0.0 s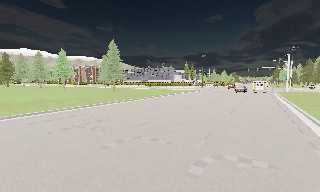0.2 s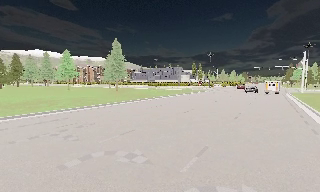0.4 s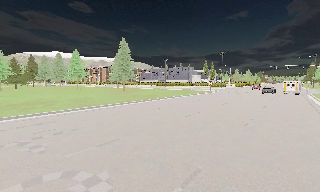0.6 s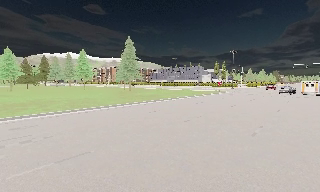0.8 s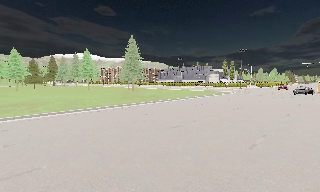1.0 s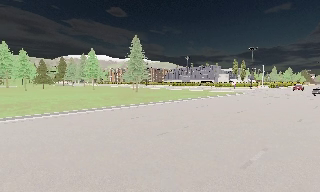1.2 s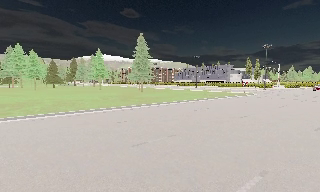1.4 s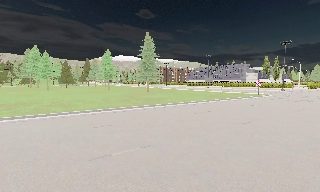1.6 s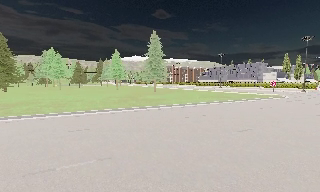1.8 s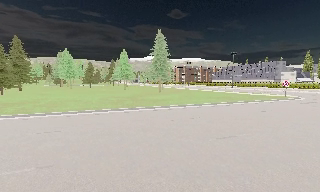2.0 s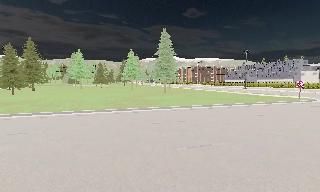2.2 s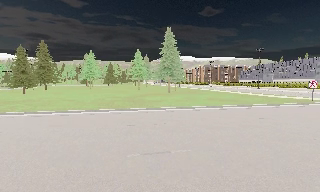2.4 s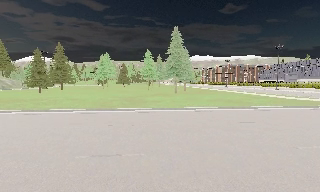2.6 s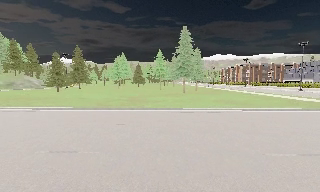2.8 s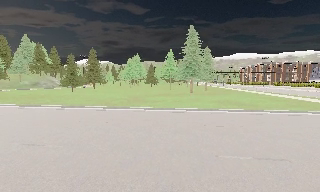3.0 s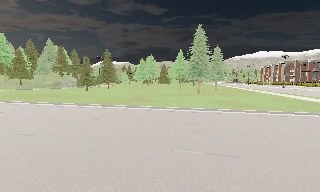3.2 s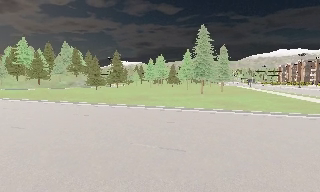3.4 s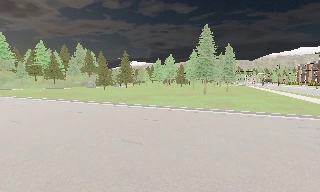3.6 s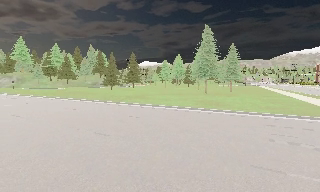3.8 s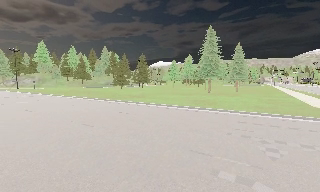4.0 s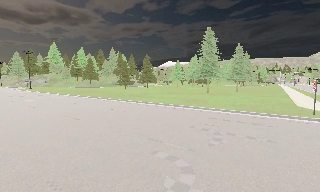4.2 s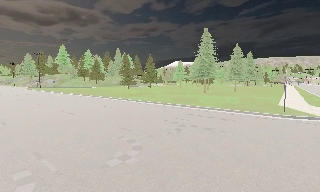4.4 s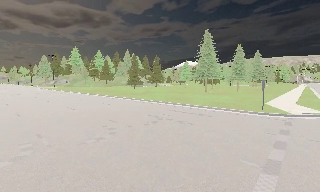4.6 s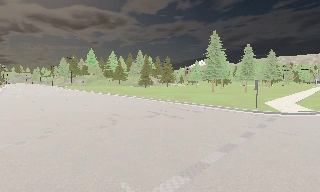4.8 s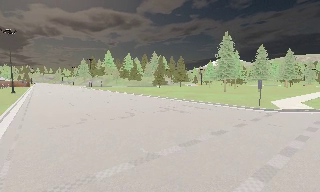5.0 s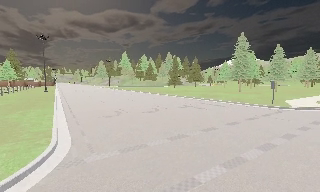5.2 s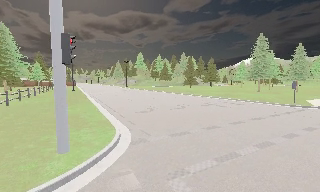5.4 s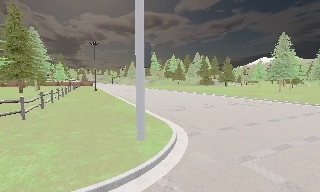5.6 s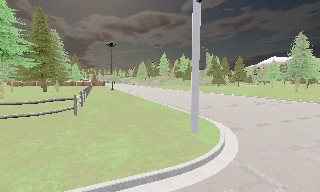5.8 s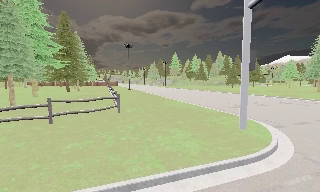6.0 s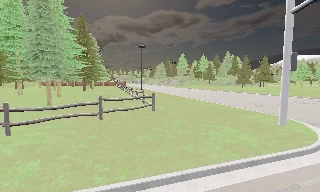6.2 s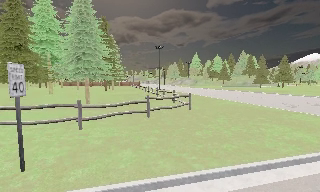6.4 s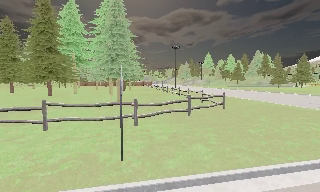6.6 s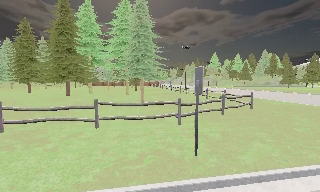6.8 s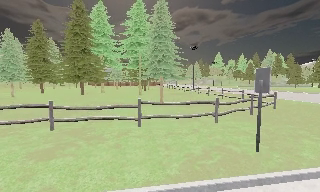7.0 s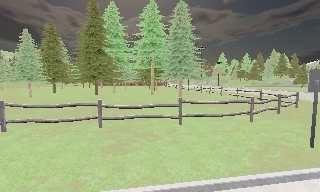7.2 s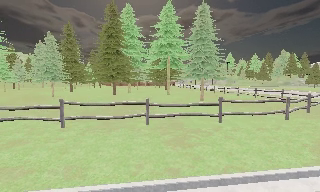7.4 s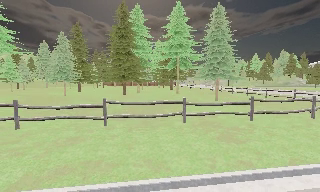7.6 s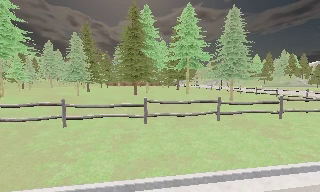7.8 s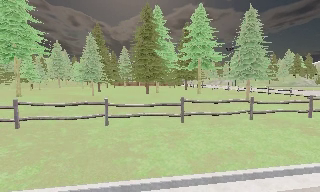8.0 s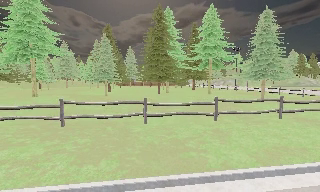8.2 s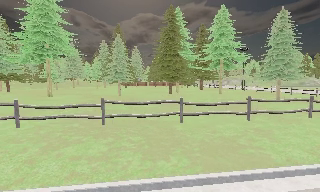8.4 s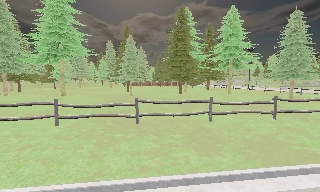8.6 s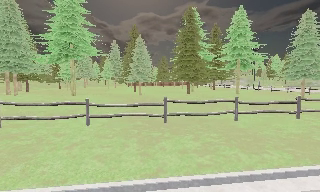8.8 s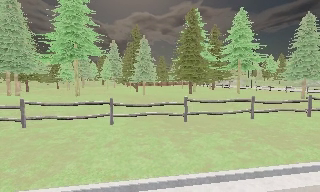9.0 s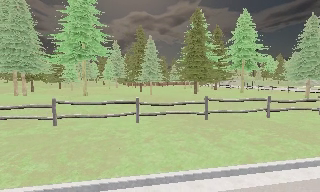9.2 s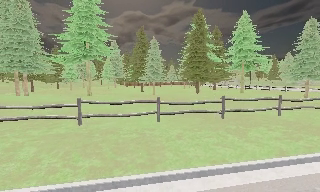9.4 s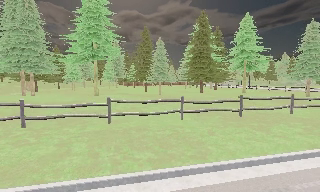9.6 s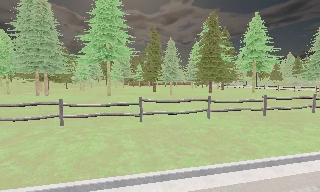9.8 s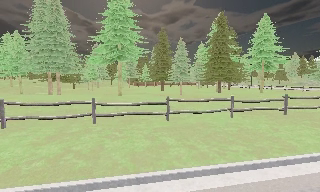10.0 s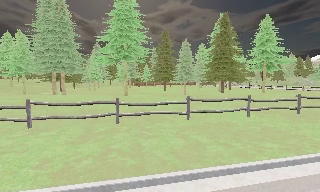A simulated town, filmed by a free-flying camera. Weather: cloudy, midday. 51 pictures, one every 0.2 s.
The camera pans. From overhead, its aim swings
counterclockwise.
The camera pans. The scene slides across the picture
to the right.
0.0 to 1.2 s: The camera pans to its left, which is counterclockwise from overhead, by about 20 degrees. It travels forward and to its right, about 10 m, so what stands in front looms larger.
1.2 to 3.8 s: The camera pans to its left, which is counterclockwise from overhead, by about 70 degrees. It travels to its right, about 25 m.
3.8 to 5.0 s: The camera pans to its left, which is counterclockwise from overhead, by about 25 degrees. It travels backward and to its right, about 11 m, so what stands in front gets smaller.
5.0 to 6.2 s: The scene slides to the right, as the camera pans about 20 degrees to its left. It travels to its left and backward, about 12 m, so close, fixed things drift to the right.
6.2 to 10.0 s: The camera travels to its left, about 35 m, so close, fixed things drift to the right.
The film runs forward here.
